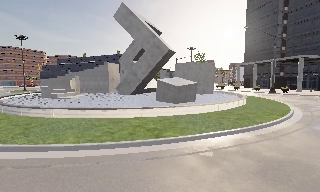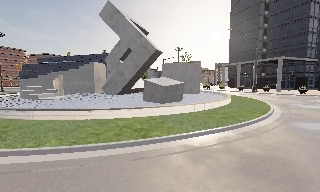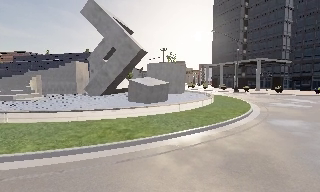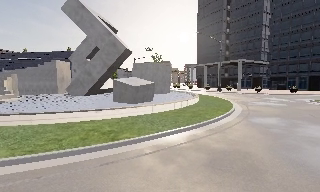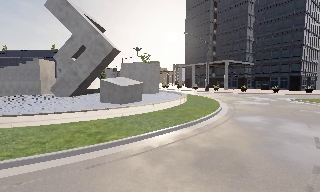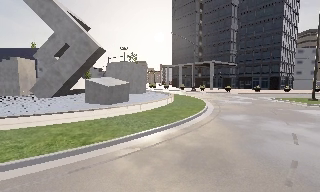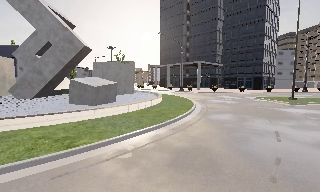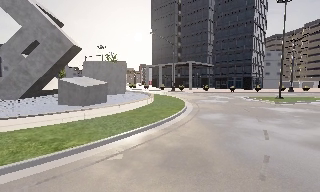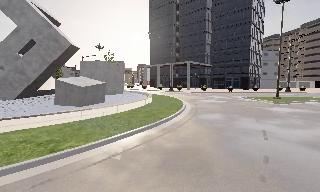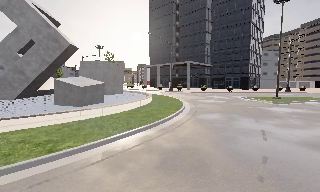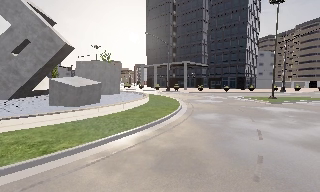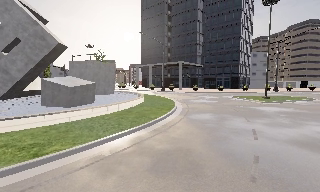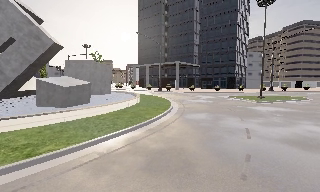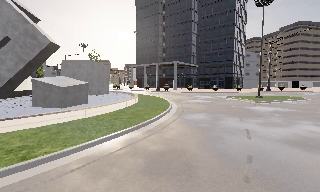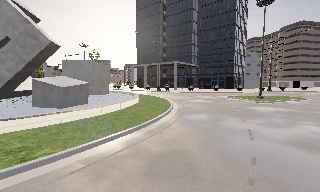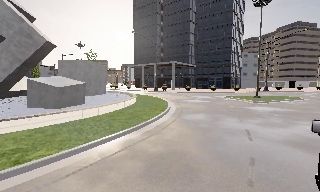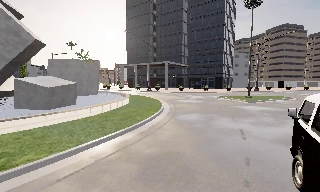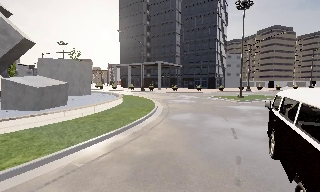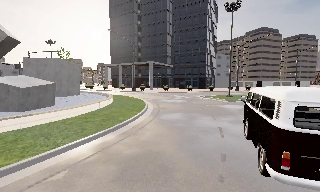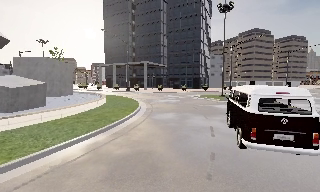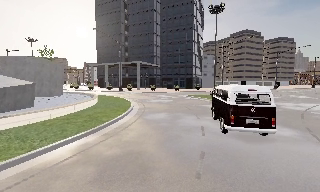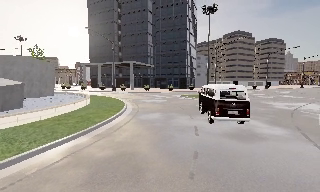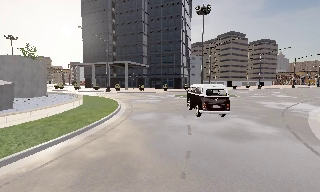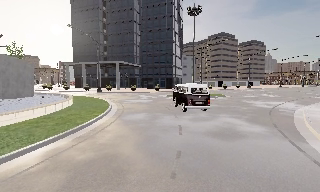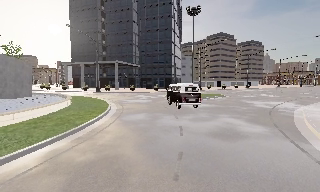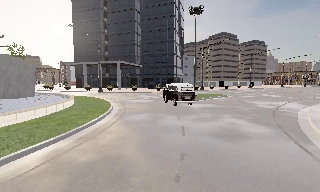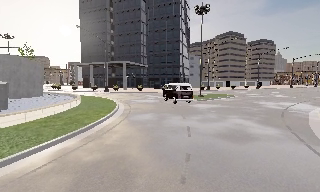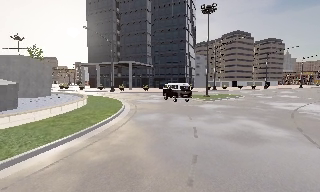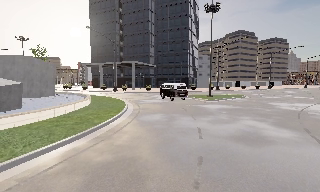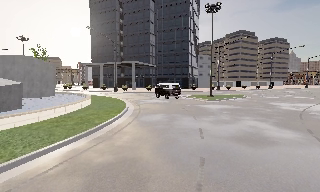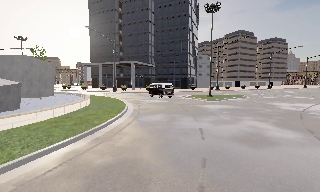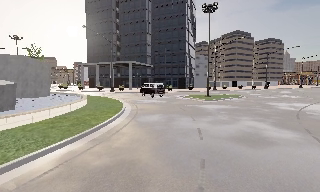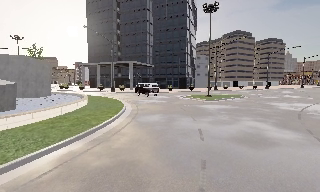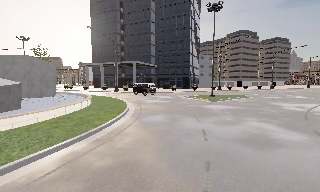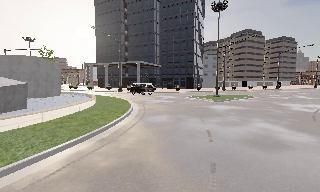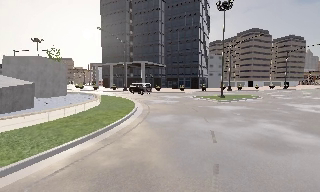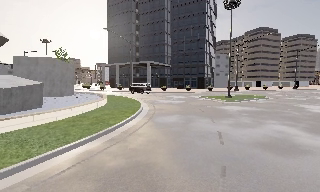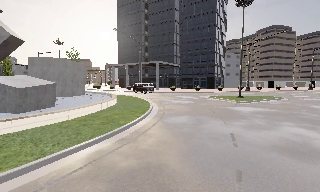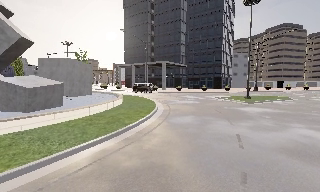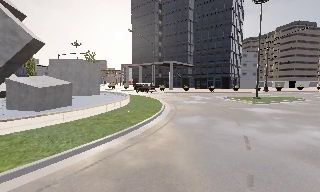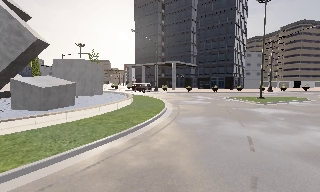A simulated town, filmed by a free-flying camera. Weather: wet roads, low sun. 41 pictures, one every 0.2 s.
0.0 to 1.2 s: The scene slides to the left, as the camera pans about 25 degrees to its right.
1.2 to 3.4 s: The scene slides to the left, as the camera pans about 15 degrees to its right. It travels forward, about 0.5 m, so what stands in front looms larger.
3.4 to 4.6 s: The scene slides to the left, as the camera pans about 15 degrees to its right. It travels to its right, about 0.5 m, so close, fixed things drift to the left.
4.6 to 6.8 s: The camera travels forward, about 0.5 m, so what stands in front looms larger.
6.8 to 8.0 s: The camera swings to its left by about 15 degrees, and the scene slides to the right.
The film runs forward here.
